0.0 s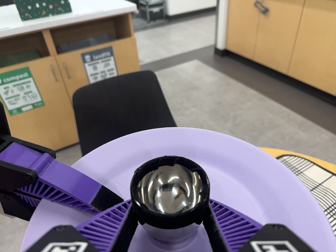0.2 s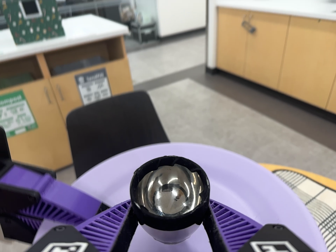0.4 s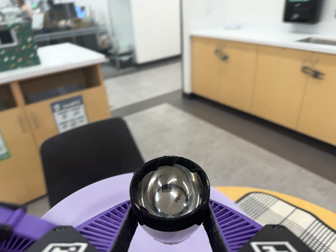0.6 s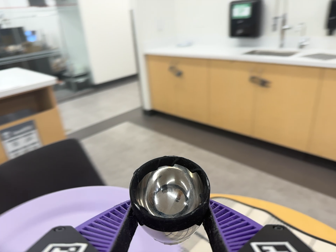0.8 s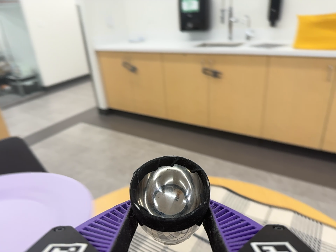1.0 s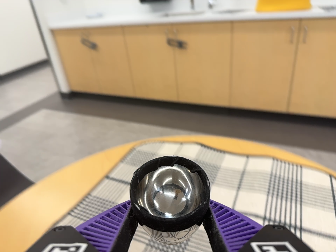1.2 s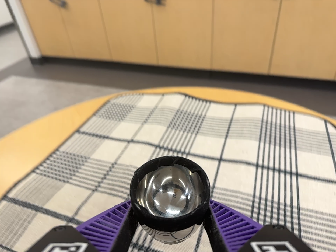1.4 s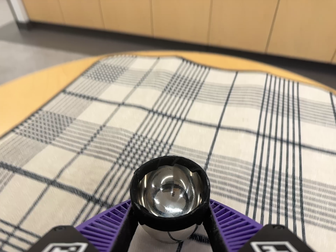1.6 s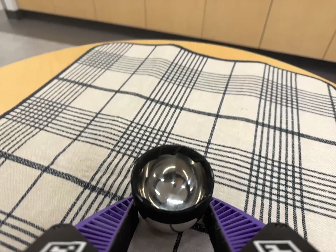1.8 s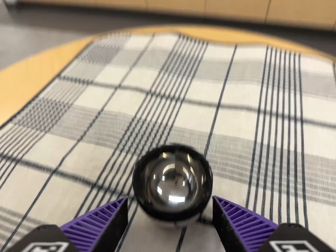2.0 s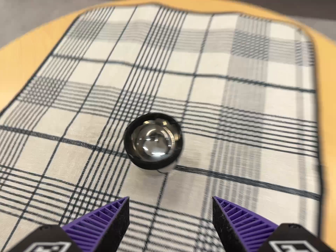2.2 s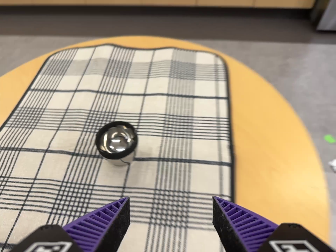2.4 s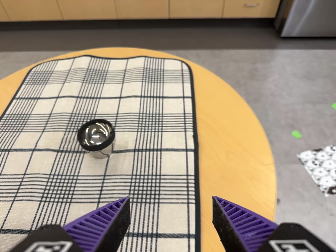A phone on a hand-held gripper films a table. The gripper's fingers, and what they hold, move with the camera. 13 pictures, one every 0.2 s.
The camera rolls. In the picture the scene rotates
counterclockwise.
The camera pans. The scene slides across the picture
to the left.
0.0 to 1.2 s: The camera pans to its right by about 35 degrees. It travels toward the bottom of its view, forward and to its right, about 24 cm, so close, fixed things drift upward. It rolls about its line of sight by about 20 degrees, and the scene rotates counterclockwise.
1.2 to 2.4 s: The scene slides to the left, as the camera pans about 15 degrees to its right. It travels backward, about 26 cm, so what stands in front gets smaller. Its aim tips toward the bottom of its view by about 10 degrees, and the scene shifts upward. It rolls about its line of sight by about 15 degrees, and the scene rotates counterclockwise.
The film runs forward here.
